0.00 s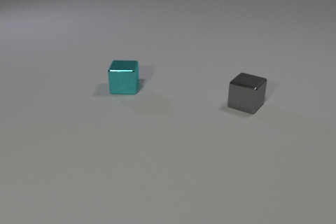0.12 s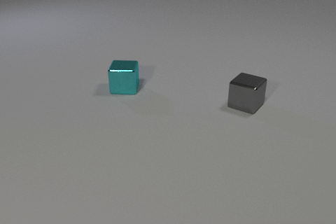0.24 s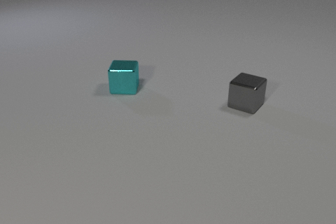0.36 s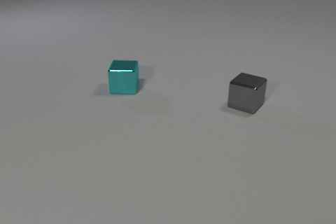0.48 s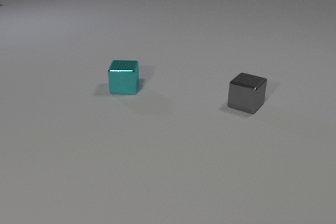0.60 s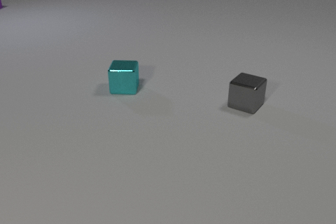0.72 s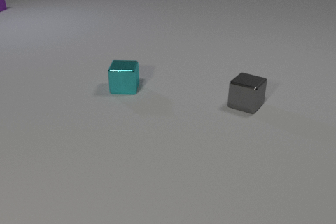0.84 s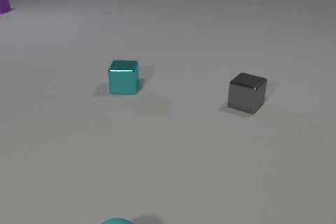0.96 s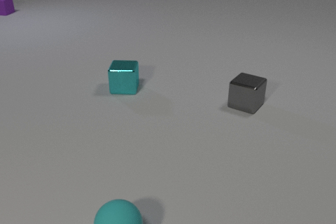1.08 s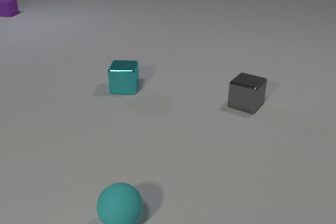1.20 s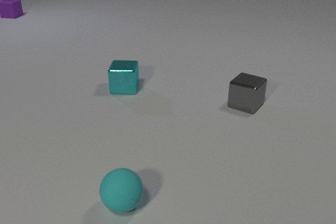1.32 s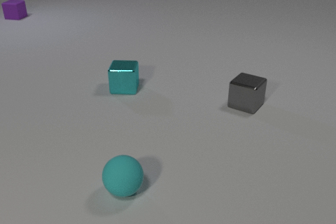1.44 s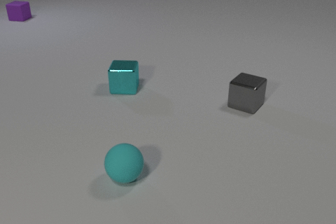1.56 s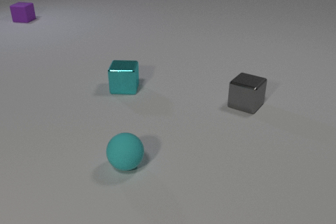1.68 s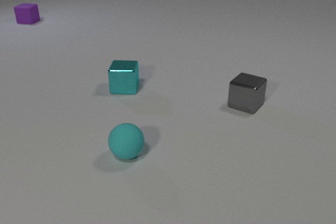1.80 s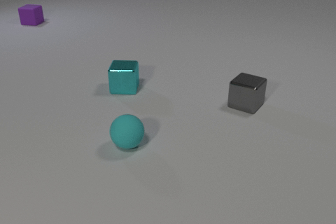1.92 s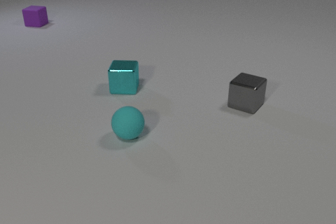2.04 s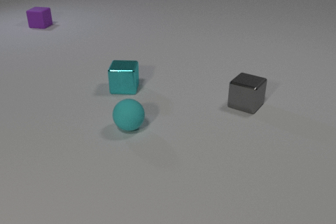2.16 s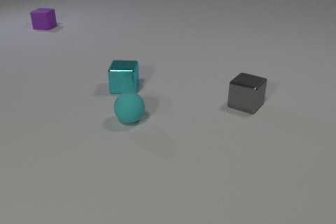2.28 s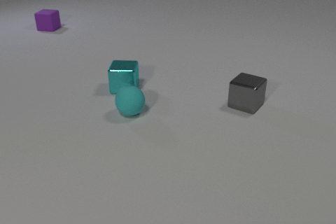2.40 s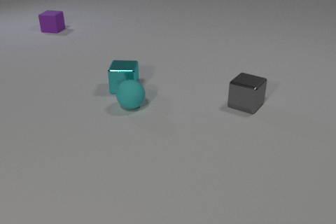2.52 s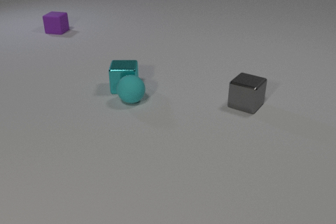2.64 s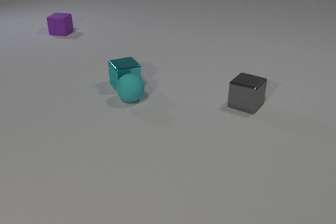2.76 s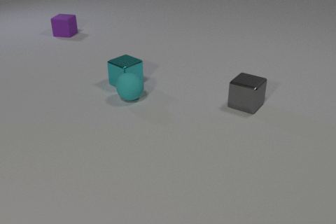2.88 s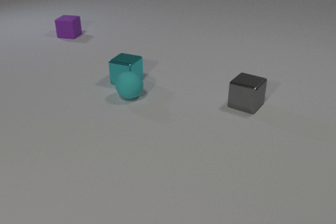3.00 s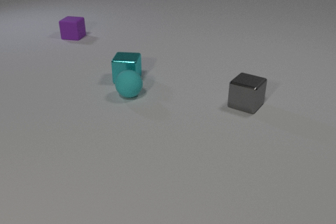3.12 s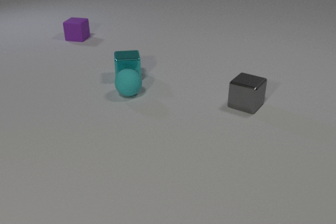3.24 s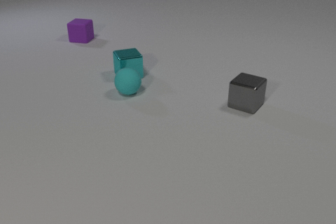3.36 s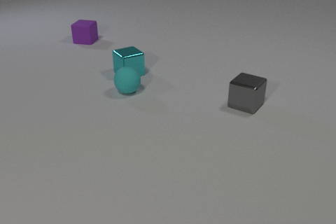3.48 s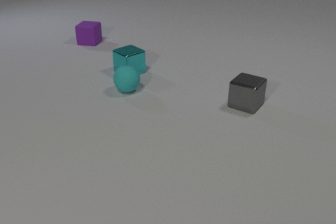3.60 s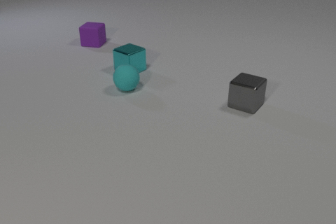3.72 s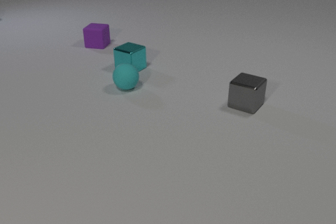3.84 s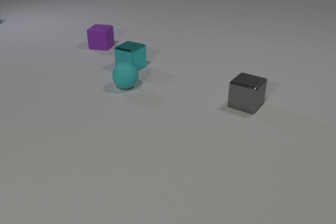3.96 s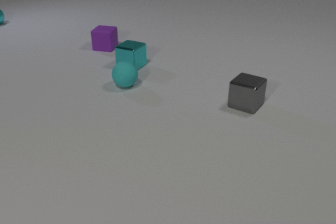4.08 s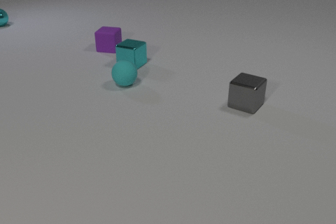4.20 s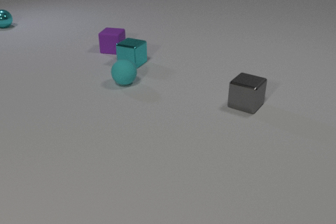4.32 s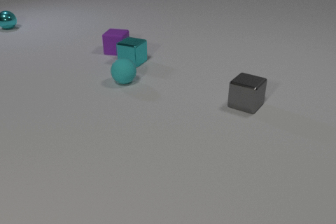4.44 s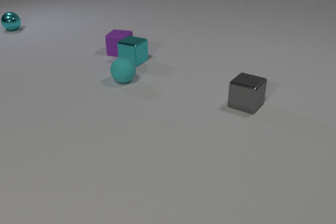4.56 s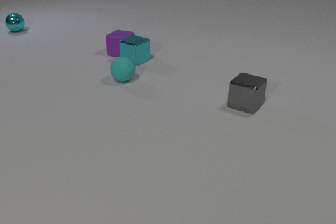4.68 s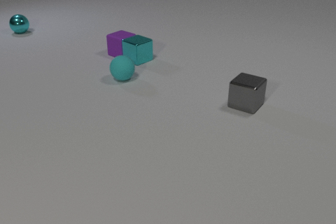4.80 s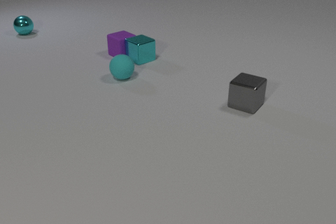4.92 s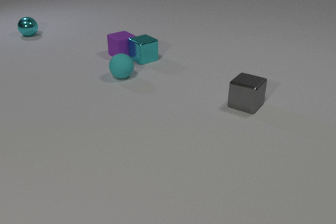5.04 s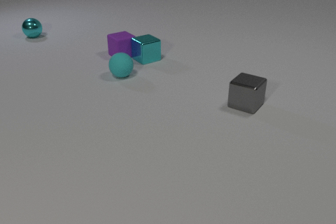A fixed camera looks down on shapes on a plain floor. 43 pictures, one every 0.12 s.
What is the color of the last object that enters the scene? cyan.
How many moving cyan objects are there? 3.
What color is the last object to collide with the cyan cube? purple.
0.00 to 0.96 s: The cyan rubber sphere comes in at the bottom edge, rolls away from the camera. The purple rubber cube comes in at the left edge, slides toward the camera and to the right.
0.96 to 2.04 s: The cyan rubber sphere rolls away from the camera. The purple rubber cube slides toward the camera and to the right.
2.04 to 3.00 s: The cyan rubber sphere rolls away from the camera. The cyan metal cube slides away from the camera, spins counterclockwise seen from above by about 90 degrees, its near face sliding to the right. The purple rubber cube slides toward the camera and to the right. The cyan rubber sphere and the cyan metal cube collide.
3.00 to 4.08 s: The cyan rubber sphere rolls away from the camera. The cyan metal cube slides away from the camera, spins so that its near face slides to the right, counterclockwise seen from above. The purple rubber cube slides toward the camera and to the right. The cyan metal sphere comes in at the left edge, rolls toward the camera and to the right.
4.08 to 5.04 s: The cyan rubber sphere rolls away from the camera. The cyan metal cube slides to the right and away from the camera, spins clockwise seen from above by about 30 degrees, its near face sliding to the left. The purple rubber cube slides toward the camera and to the right, spins so that its near face slides to the left, clockwise seen from above. The cyan metal sphere rolls toward the camera and to the right. The cyan metal cube and the purple rubber cube collide.
